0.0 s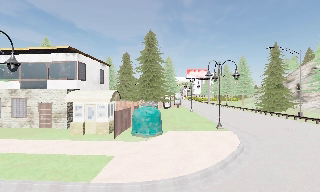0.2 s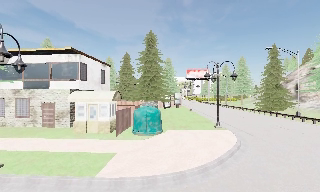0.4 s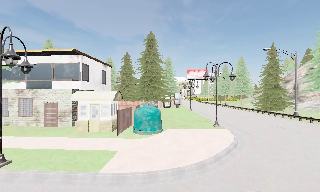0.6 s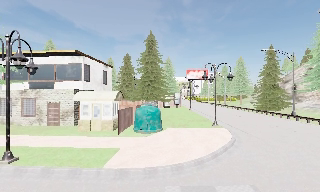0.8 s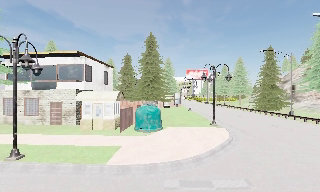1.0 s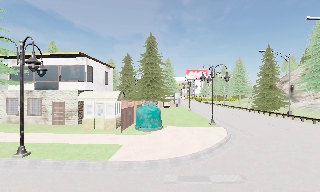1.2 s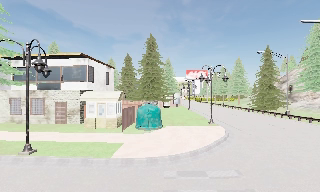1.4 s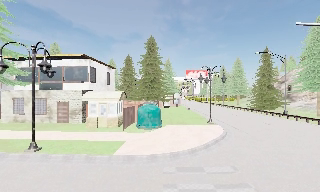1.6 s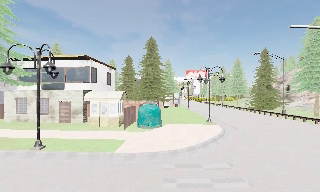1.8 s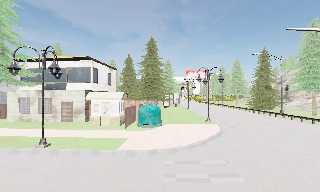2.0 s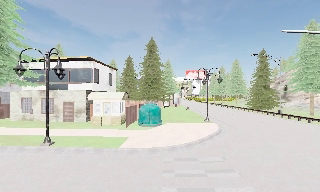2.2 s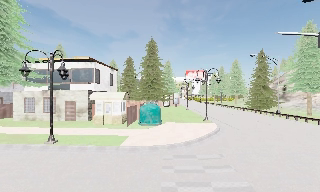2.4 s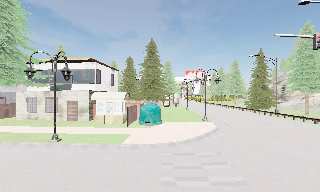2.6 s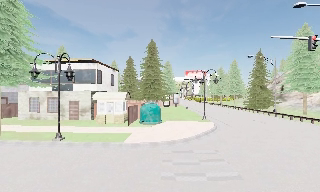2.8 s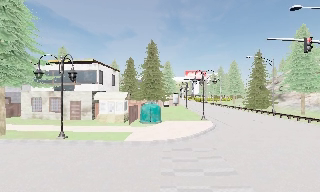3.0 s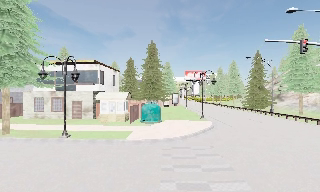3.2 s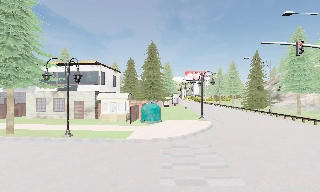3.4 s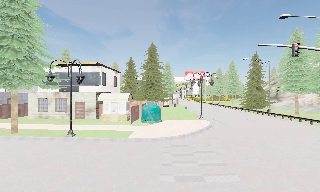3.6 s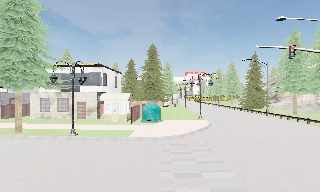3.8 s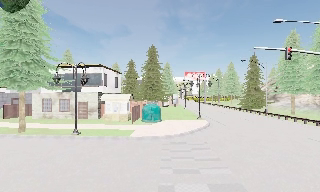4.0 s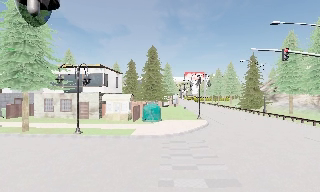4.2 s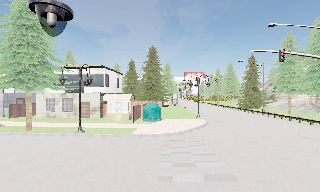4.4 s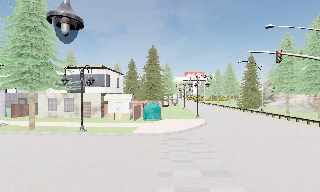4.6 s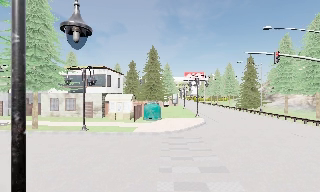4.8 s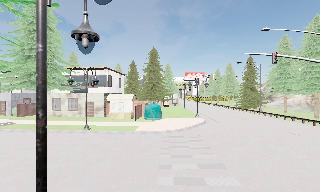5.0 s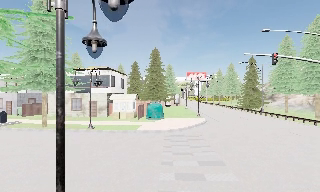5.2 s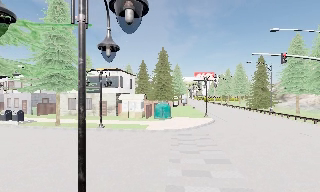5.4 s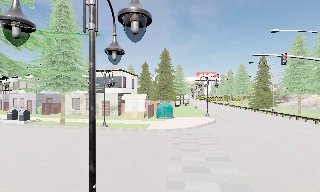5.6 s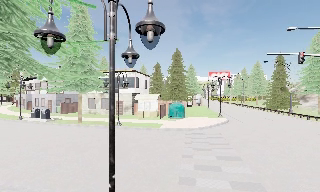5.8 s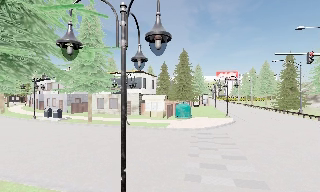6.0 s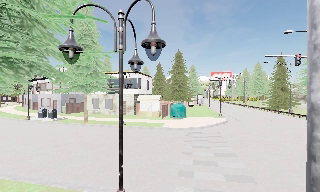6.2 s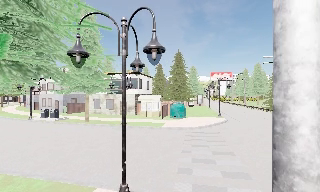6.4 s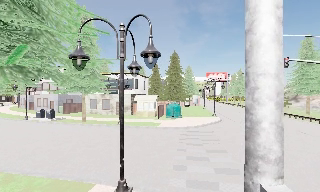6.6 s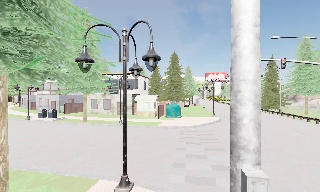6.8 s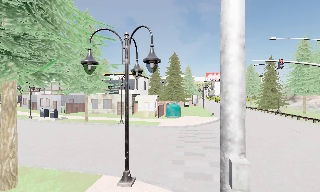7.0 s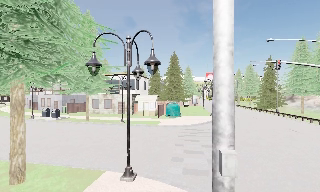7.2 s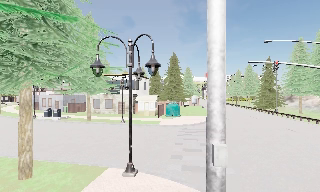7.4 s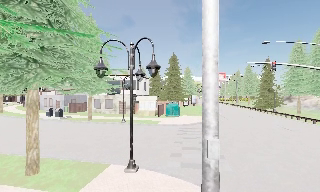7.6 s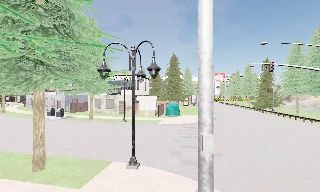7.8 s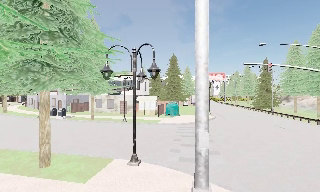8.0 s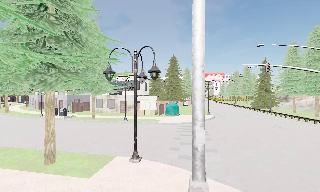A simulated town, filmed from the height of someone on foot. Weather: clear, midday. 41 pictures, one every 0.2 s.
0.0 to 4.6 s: The camera travels backward, about 7 m, so what stands in front gets smaller.
4.6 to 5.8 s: The camera swings to its left by about 10 degrees, and the scene slides to the right. It travels backward, about 2 m, so what stands in front gets smaller.
5.8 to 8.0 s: The camera travels backward, about 3 m, so what stands in front gets smaller.
The film runs backward here.
